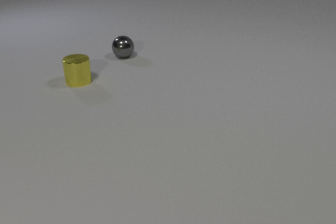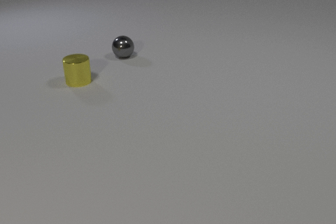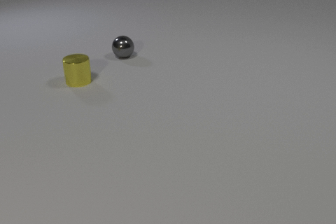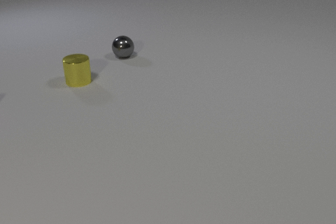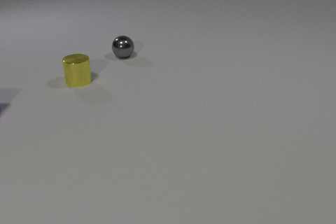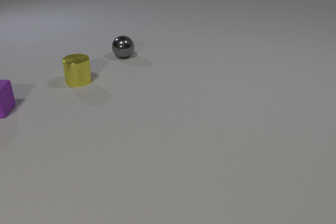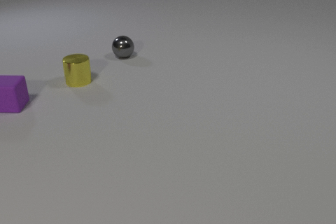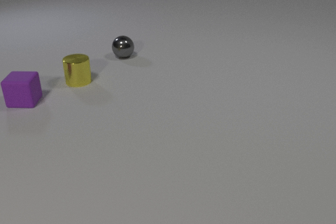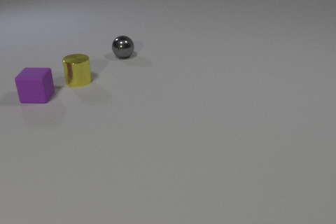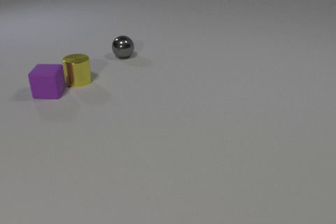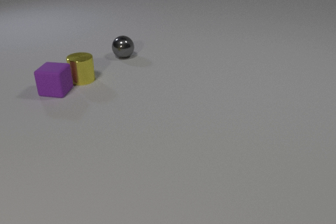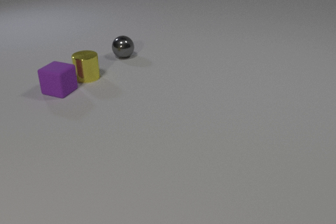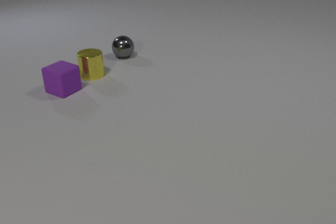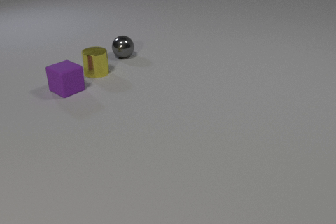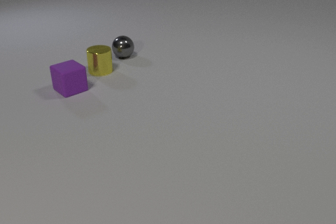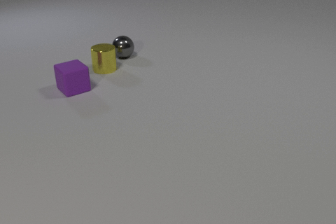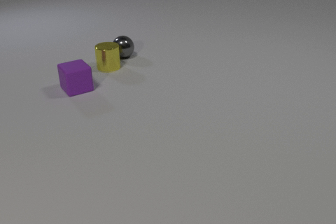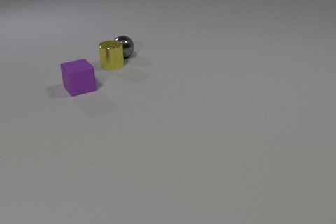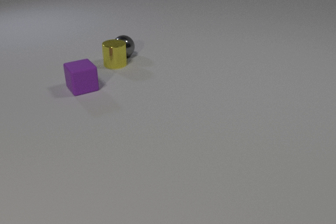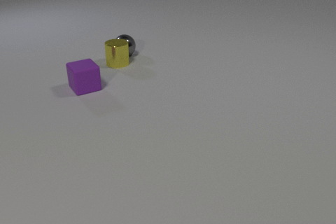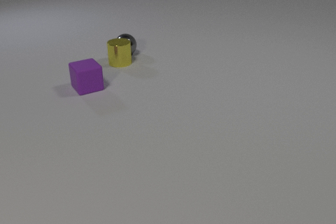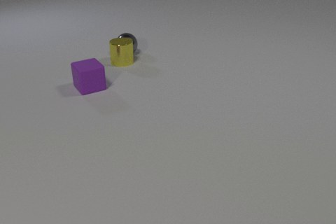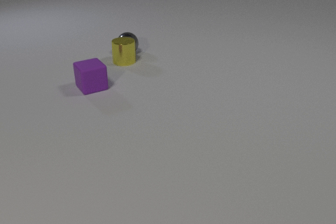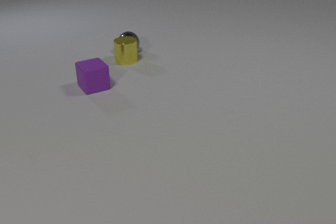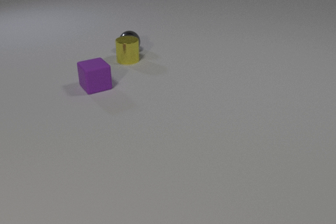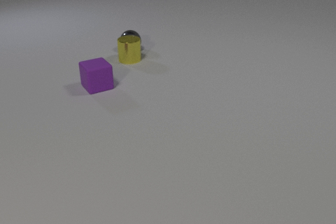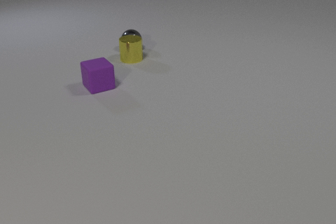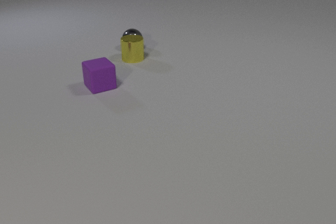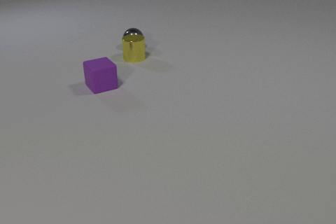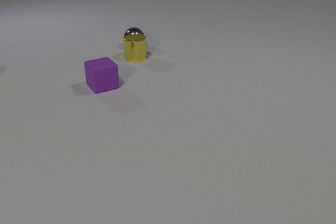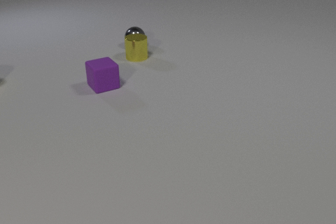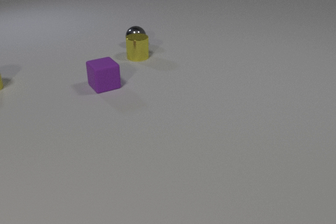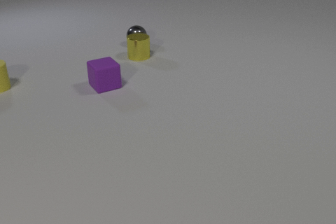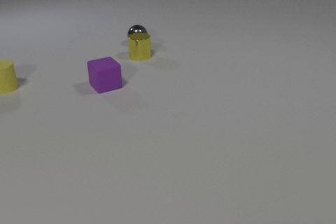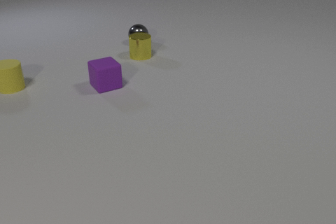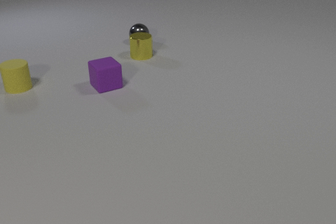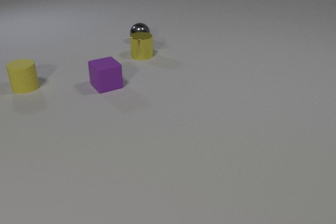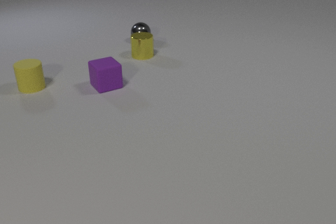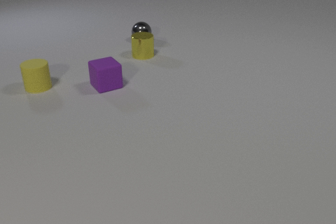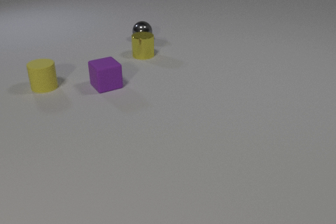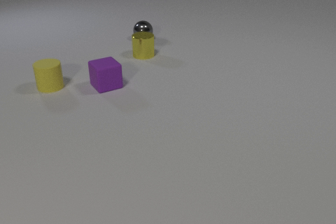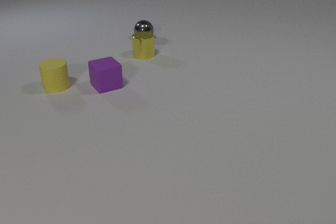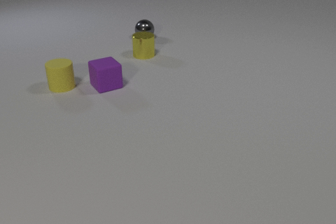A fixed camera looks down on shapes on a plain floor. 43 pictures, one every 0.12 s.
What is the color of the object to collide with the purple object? yellow.
Are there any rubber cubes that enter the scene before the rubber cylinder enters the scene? yes.
How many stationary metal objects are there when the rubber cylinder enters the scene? 0.
0.00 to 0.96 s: The purple rubber cube comes in at the left edge, slides to the right.
0.96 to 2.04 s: The purple rubber cube slides to the right, spins so that its near face slides to the left, clockwise seen from above. The yellow metal cylinder slides to the right and away from the camera. The purple rubber cube and the yellow metal cylinder collide.
2.04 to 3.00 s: The purple rubber cube slides to the right. The yellow metal cylinder slides to the right and away from the camera. The gray metal sphere rolls away from the camera and to the right. The yellow metal cylinder and the gray metal sphere collide.
3.00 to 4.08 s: The purple rubber cube slides to the right. The yellow metal cylinder slides to the right and away from the camera. The yellow rubber cylinder comes in at the left edge, slides to the right. The gray metal sphere rolls away from the camera and to the right.
4.08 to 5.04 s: The yellow rubber cylinder slides to the right. The gray metal sphere rolls away from the camera.
